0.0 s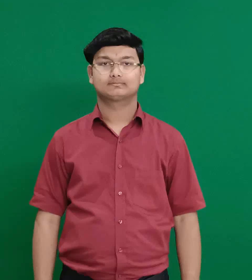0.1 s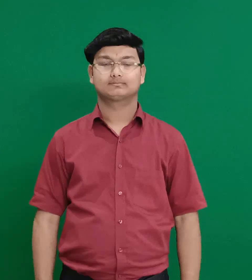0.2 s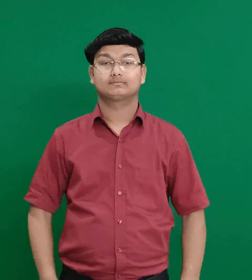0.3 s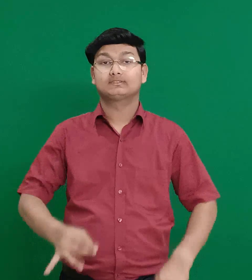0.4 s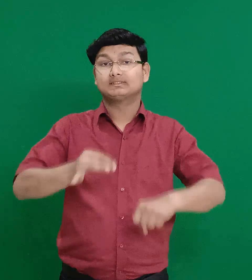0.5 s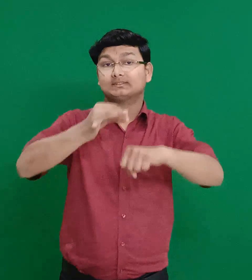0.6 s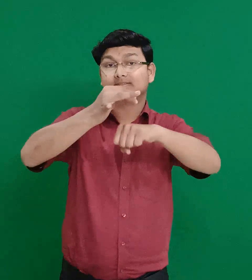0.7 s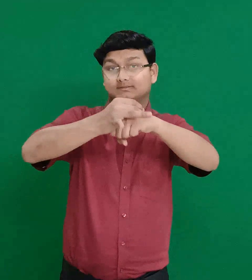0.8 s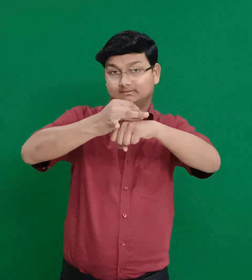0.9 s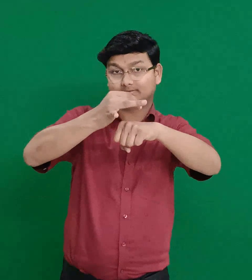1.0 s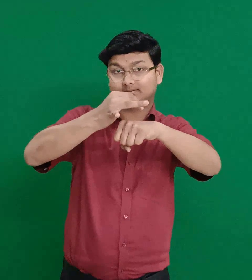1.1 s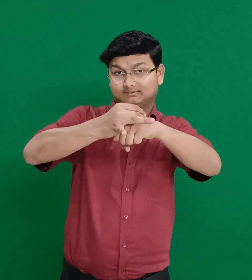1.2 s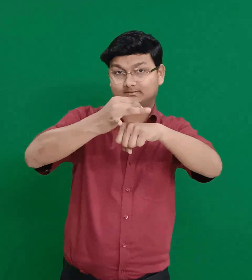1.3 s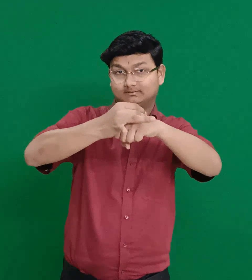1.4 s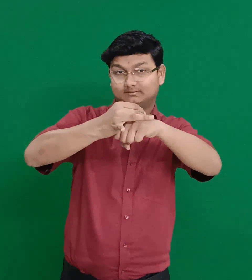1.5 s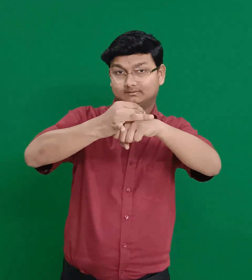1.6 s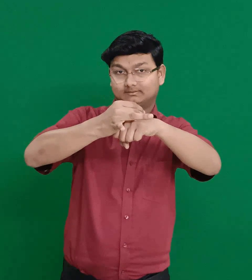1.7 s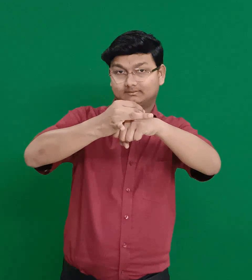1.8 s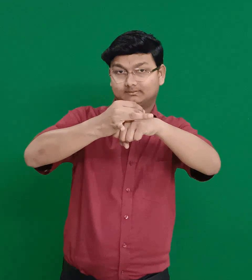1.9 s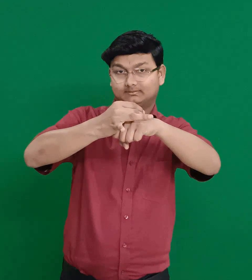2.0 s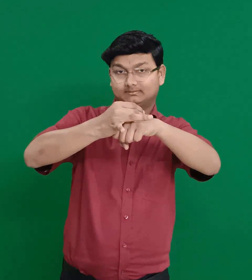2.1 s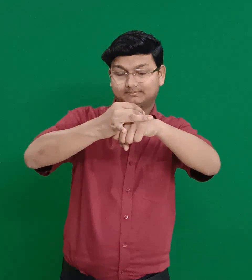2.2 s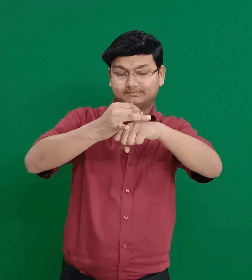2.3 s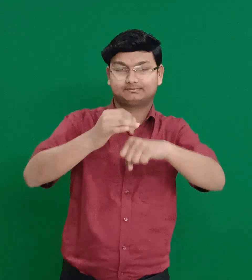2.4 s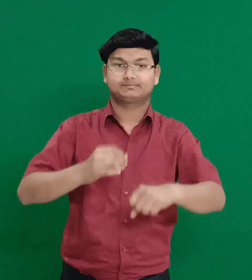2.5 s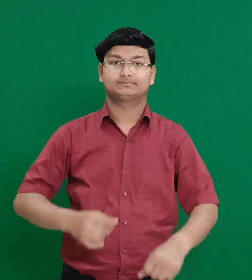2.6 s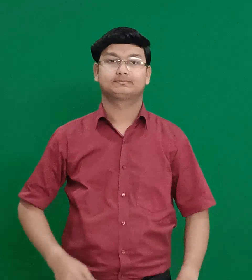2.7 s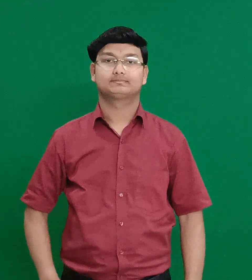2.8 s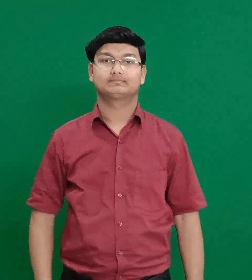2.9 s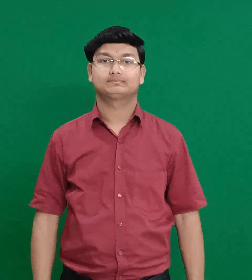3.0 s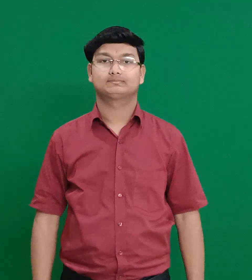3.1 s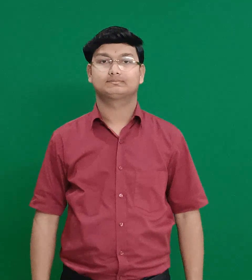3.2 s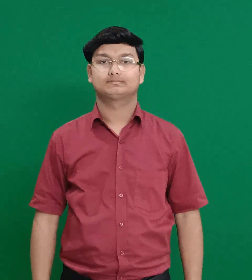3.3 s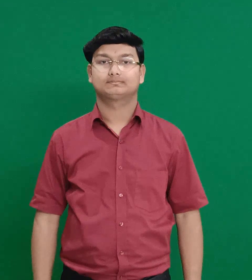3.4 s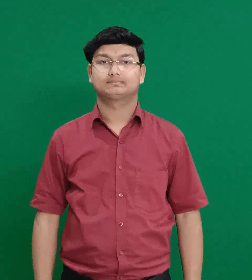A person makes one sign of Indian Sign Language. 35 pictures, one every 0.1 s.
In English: peor
